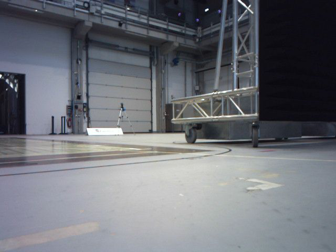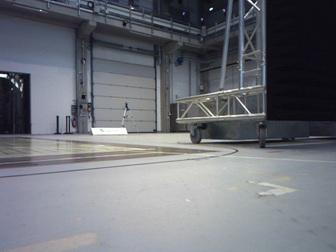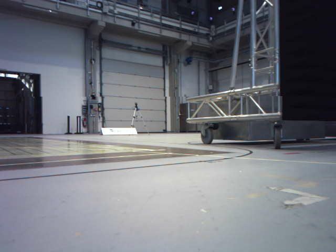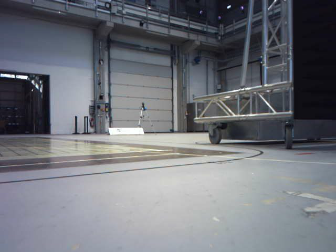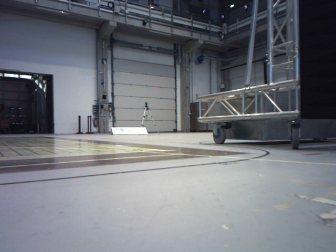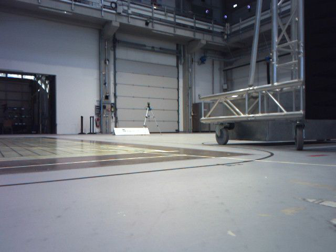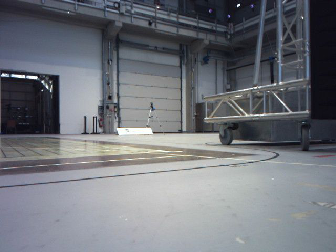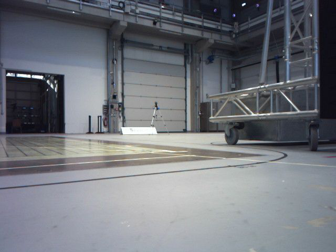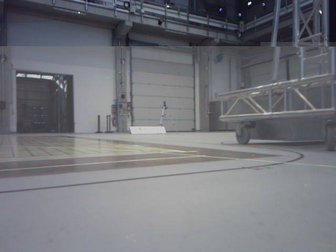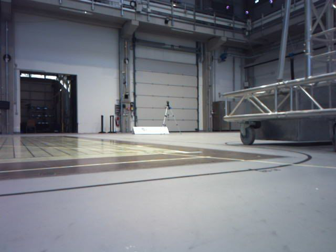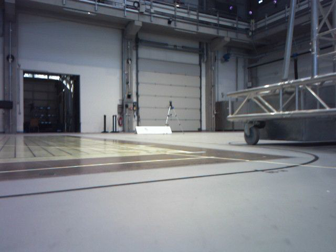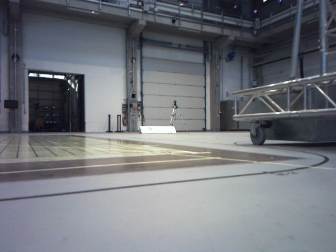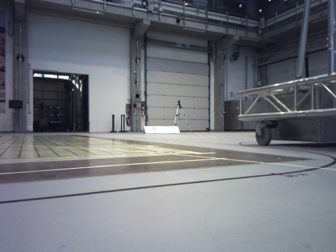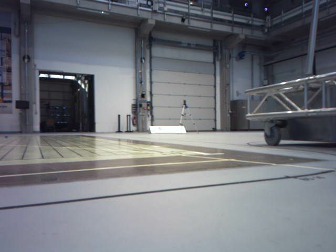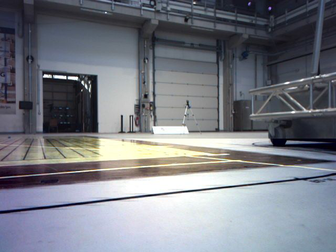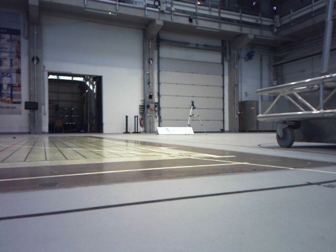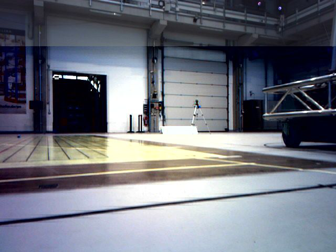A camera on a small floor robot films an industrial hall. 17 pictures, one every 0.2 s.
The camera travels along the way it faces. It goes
forward.
0.0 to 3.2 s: The camera pans to its left, which is counterclockwise from overhead, by about 15 degrees. It travels forward, about 0.6 m, so what stands in front looms larger.
The film runs forward here.
